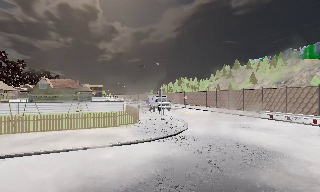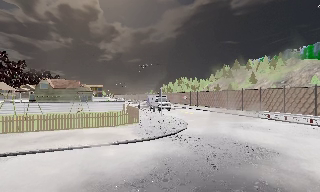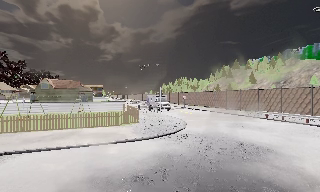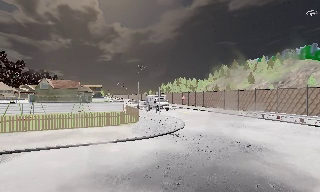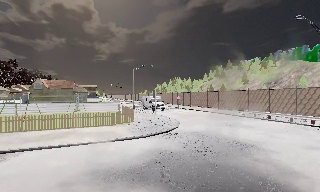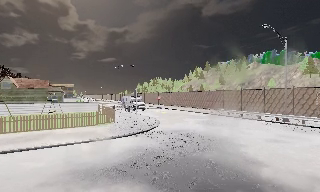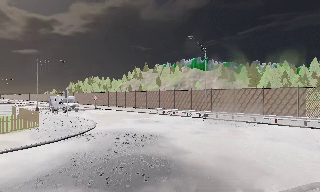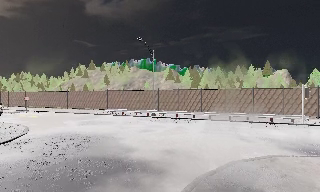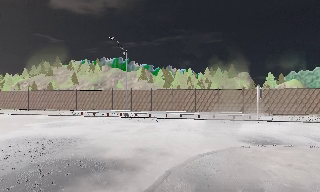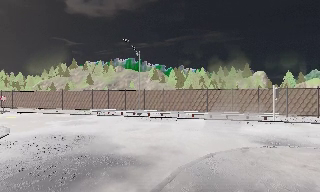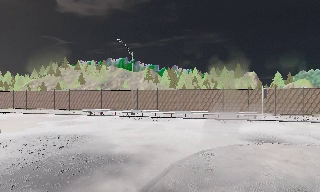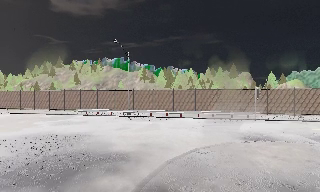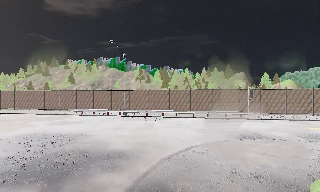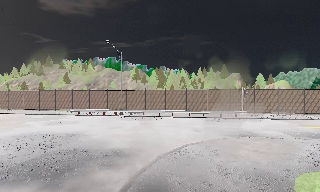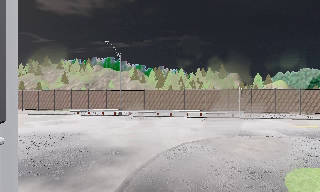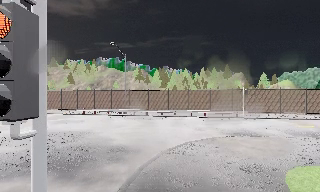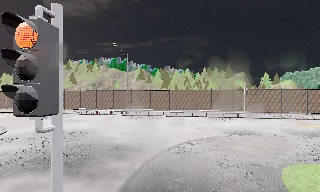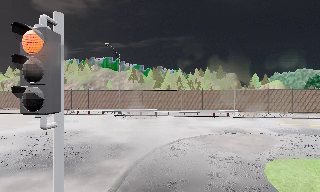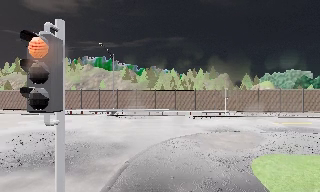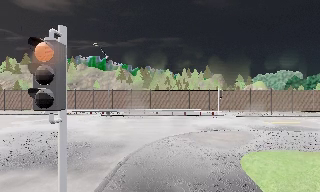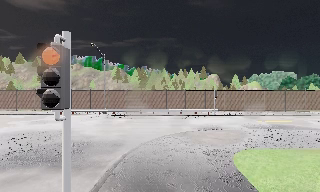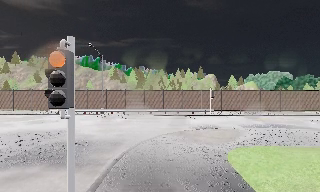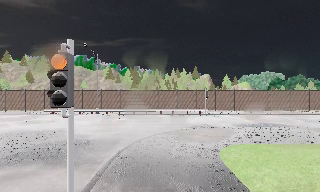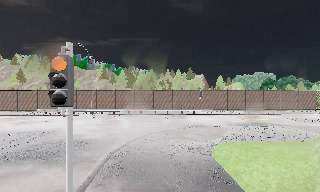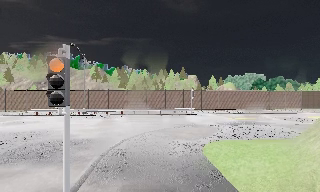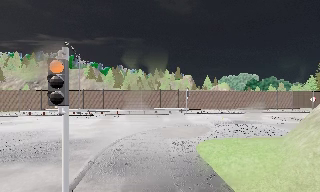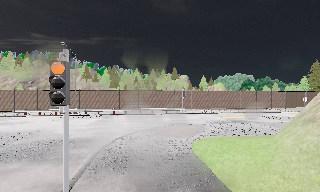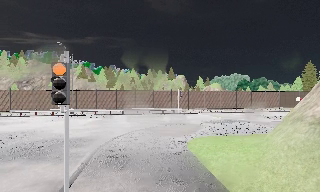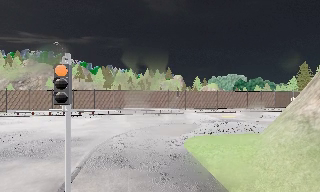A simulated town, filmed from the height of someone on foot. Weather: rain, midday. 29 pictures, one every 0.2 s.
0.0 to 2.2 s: The camera swings to its right by about 60 degrees, and the scene slides to the left. It travels backward, about 3 m.
2.2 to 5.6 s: The camera swings to its right by about 20 degrees, and the scene slides to the left. It travels backward, about 3.5 m, so what stands in front gets smaller.
The film runs backward here.
